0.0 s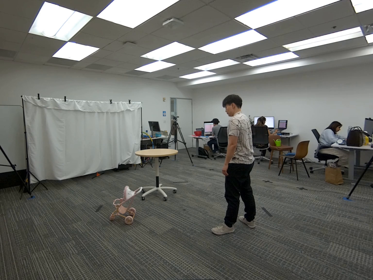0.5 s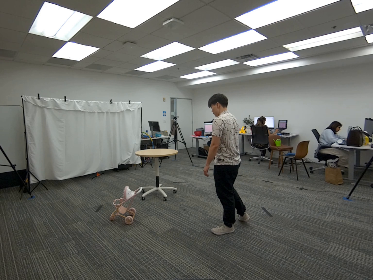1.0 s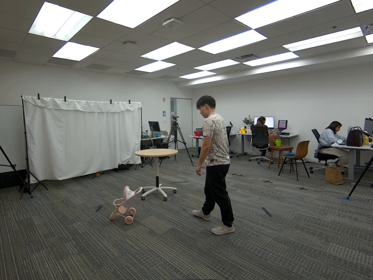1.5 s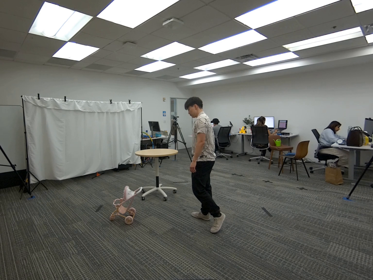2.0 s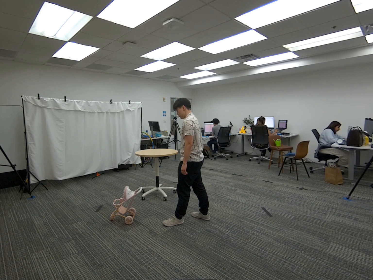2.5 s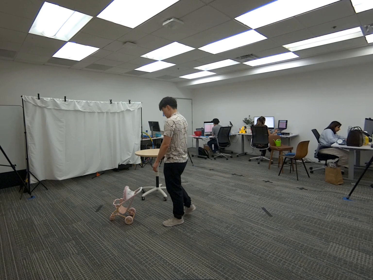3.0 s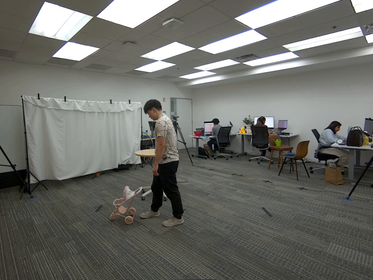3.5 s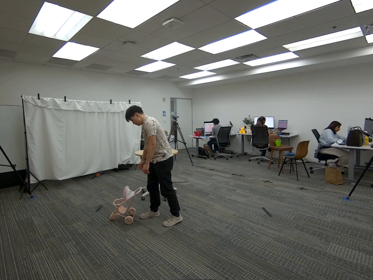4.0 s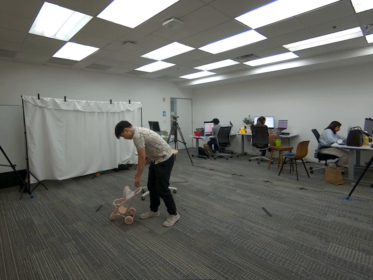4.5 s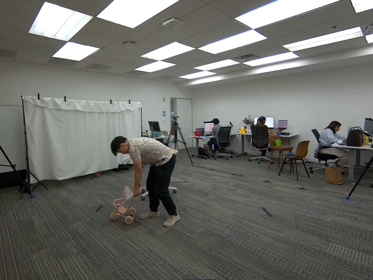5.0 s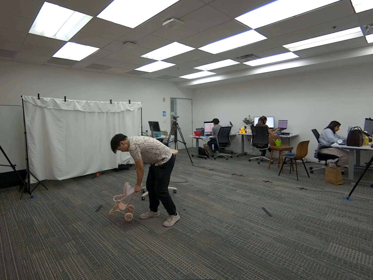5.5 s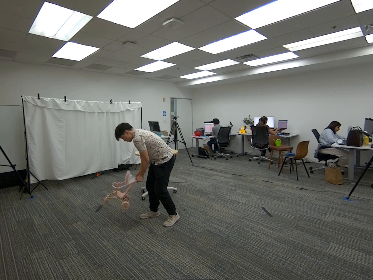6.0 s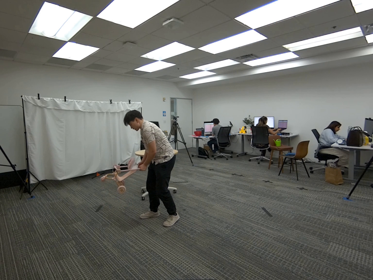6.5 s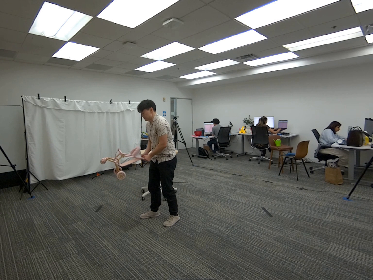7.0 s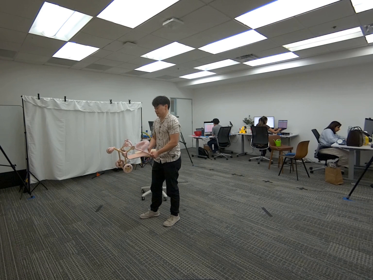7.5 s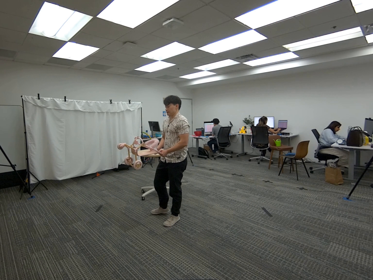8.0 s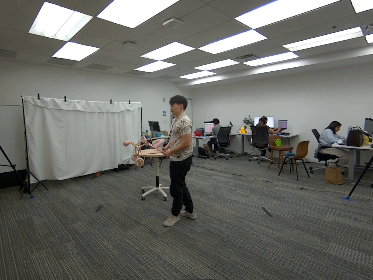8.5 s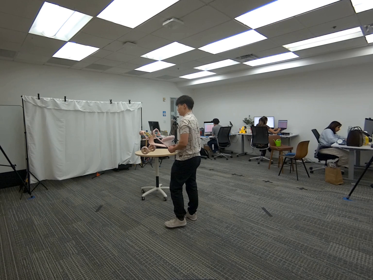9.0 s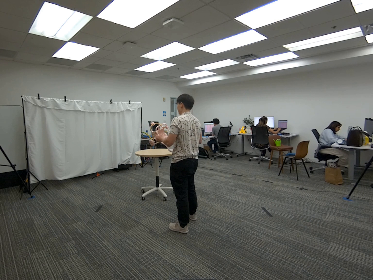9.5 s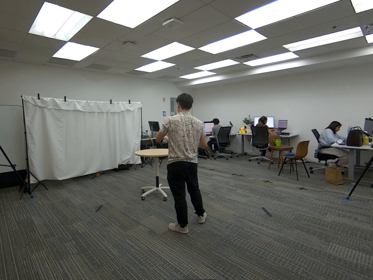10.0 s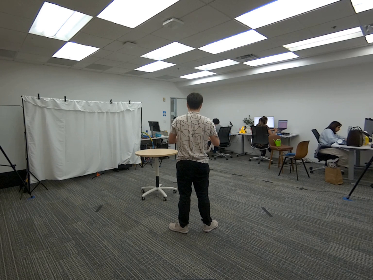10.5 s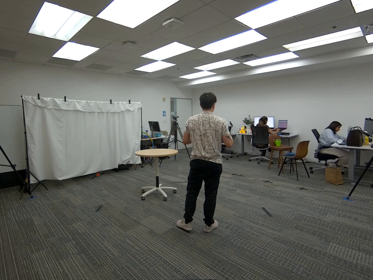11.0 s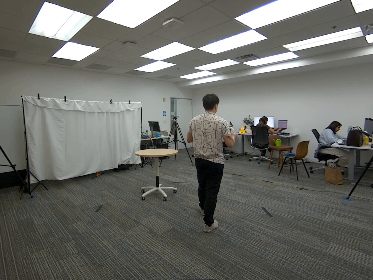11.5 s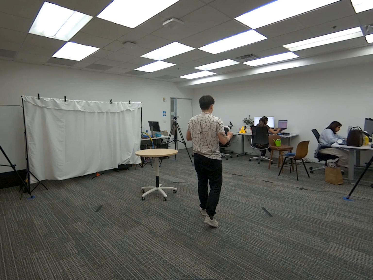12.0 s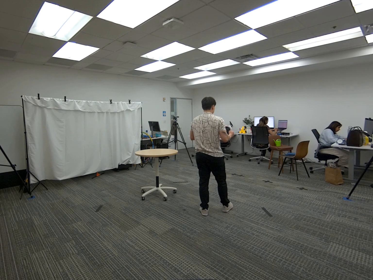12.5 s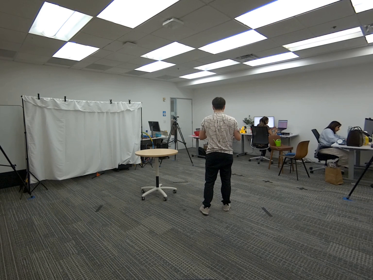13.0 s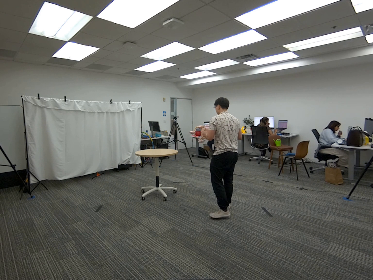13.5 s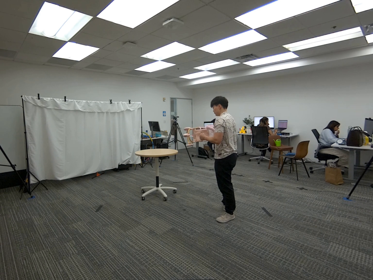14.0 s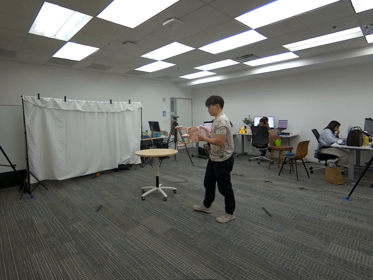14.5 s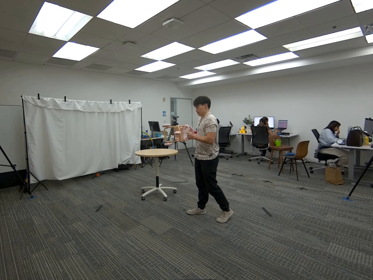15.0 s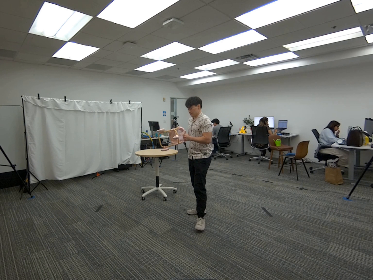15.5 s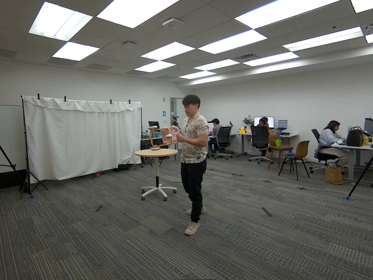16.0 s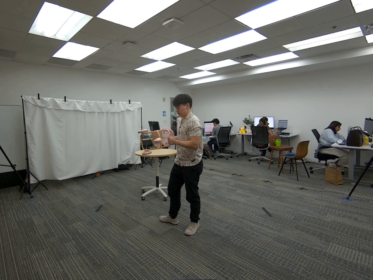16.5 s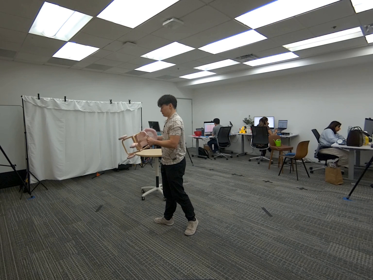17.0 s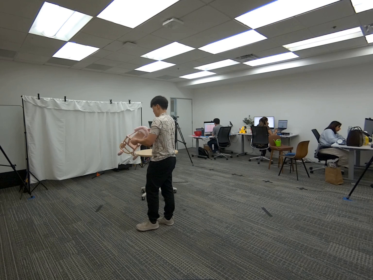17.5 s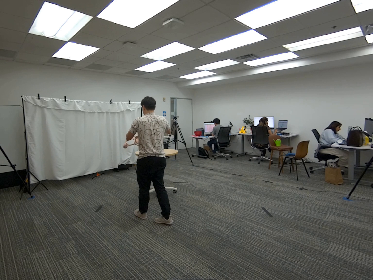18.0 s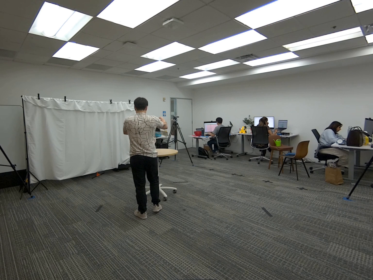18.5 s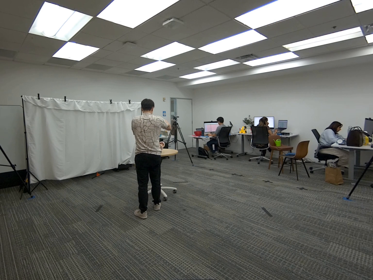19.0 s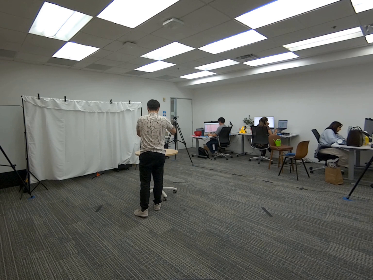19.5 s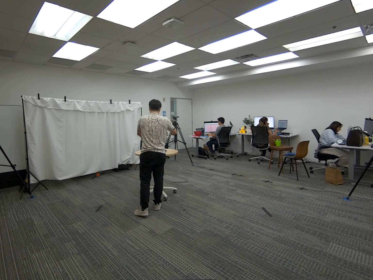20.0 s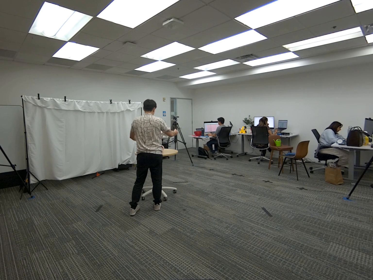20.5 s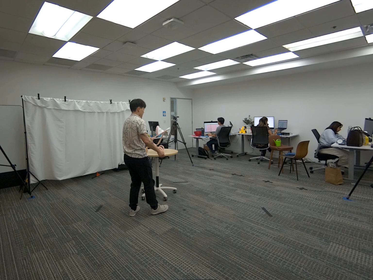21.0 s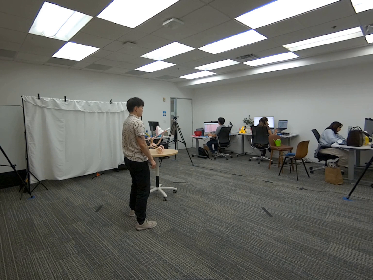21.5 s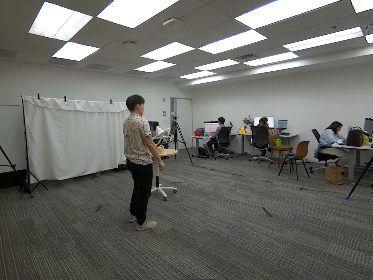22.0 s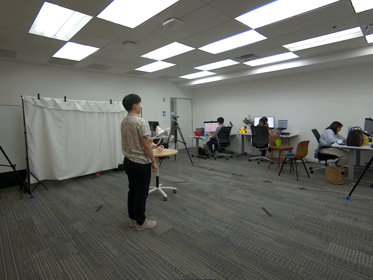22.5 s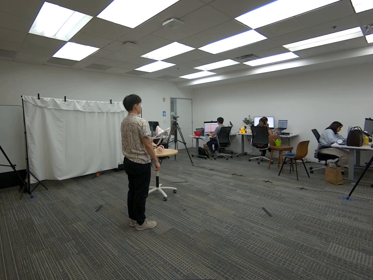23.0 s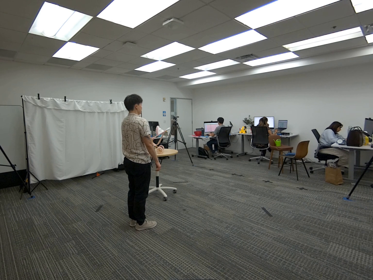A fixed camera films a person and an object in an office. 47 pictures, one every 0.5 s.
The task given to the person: Walk over to the toy stroller on the ground and pick up using both hands. Walk within the bounding area and place on the round table when complete.
